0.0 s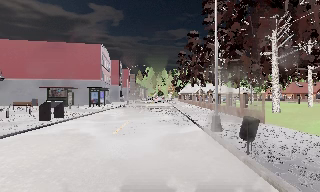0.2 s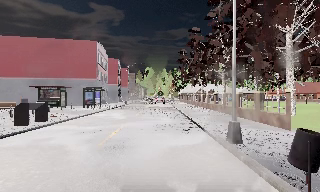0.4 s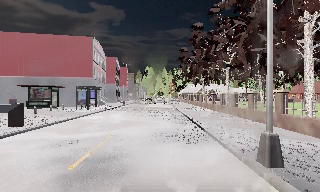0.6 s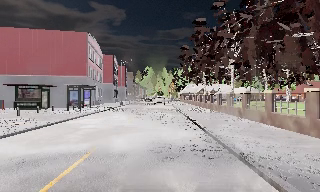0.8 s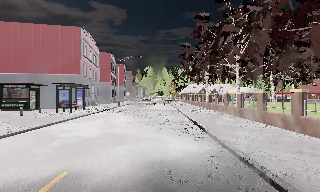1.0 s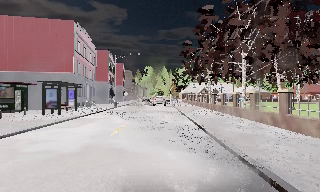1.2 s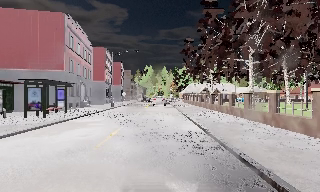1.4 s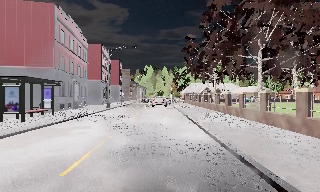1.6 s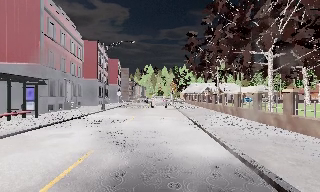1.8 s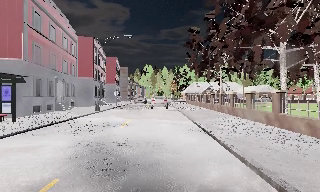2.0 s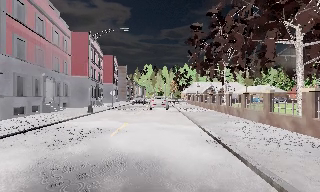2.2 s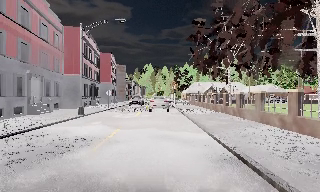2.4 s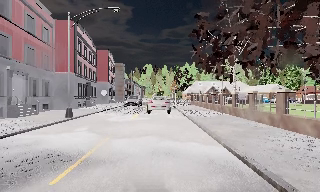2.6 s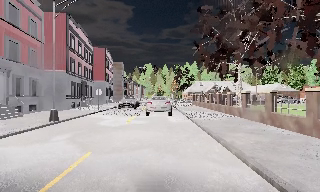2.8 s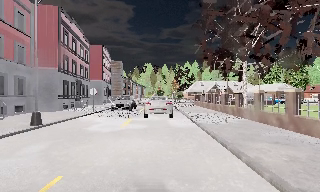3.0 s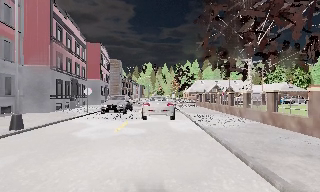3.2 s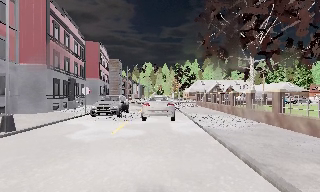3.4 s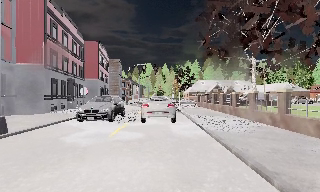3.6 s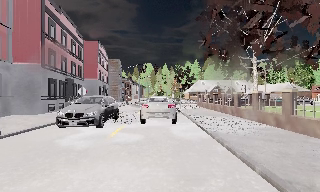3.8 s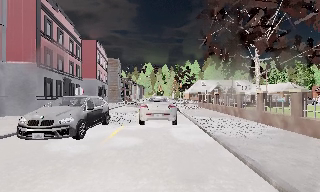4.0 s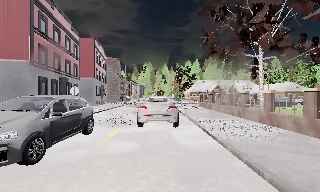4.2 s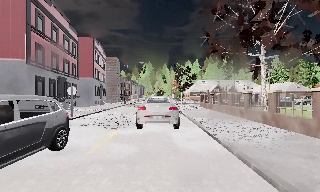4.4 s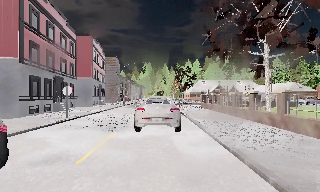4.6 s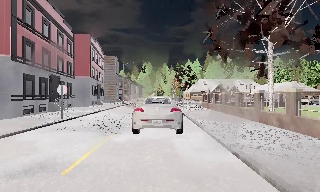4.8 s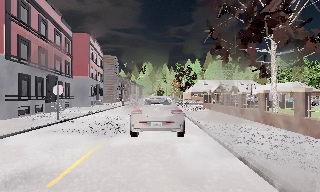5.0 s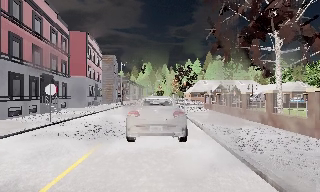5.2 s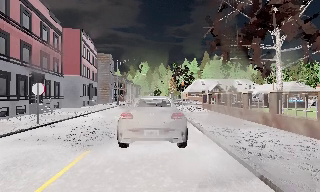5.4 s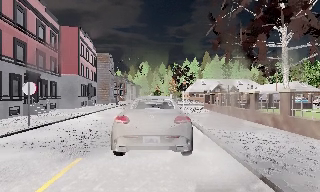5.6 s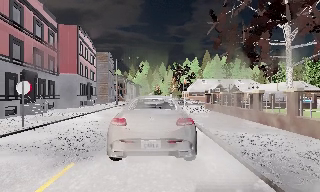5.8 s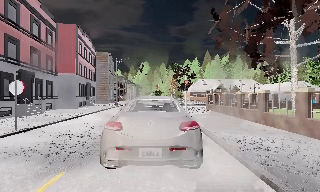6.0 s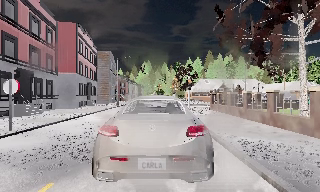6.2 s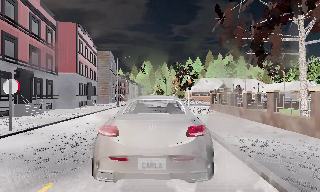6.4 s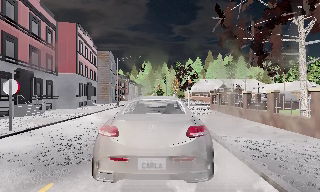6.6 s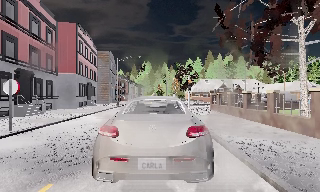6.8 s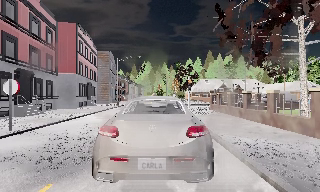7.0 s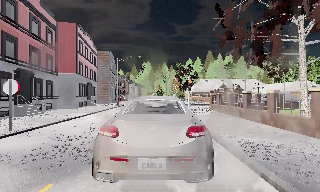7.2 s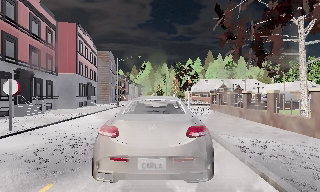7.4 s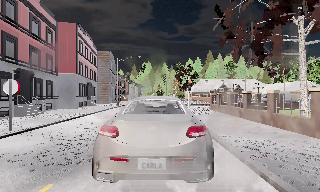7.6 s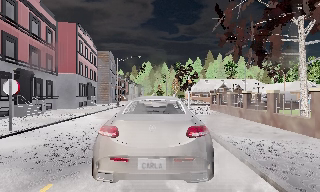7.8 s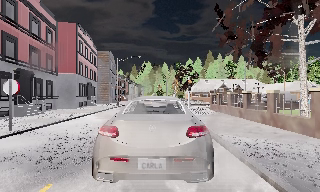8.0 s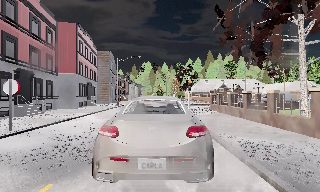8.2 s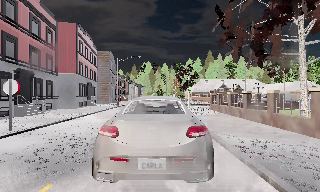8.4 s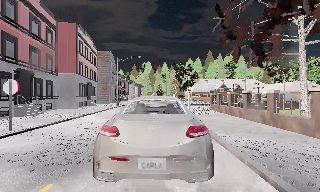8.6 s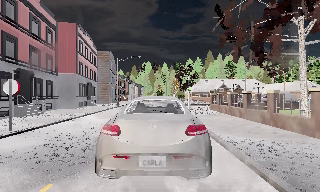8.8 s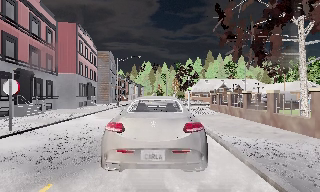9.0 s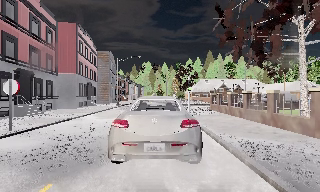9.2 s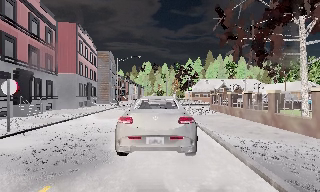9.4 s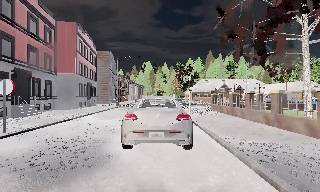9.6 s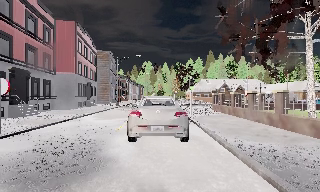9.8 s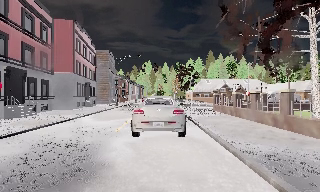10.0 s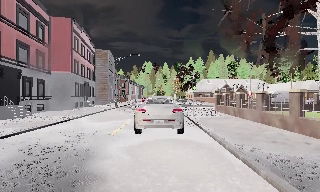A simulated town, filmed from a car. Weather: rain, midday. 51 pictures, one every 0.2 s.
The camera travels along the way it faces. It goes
forward.
0.0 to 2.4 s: The camera travels forward, about 20 m, so what stands in front looms larger.
2.4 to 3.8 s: The camera travels forward, about 6 m, so what stands in front looms larger. It loses speed.
3.8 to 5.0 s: The camera travels forward, about 3 m, so what stands in front looms larger.
5.0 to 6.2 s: The camera travels forward, about 2.5 m, so what stands in front looms larger. It loses speed.
6.2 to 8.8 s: The camera keeps its place and its aim.
8.8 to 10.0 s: The camera travels forward, about 1.5 m, so what stands in front looms larger. It gains speed.
The film runs forward here.
